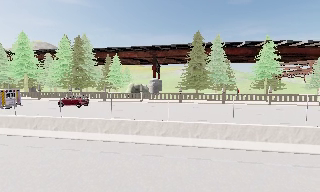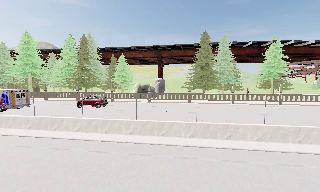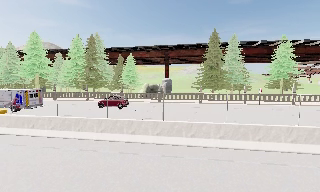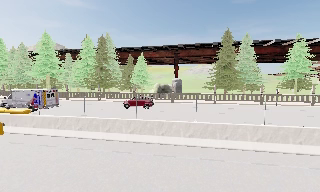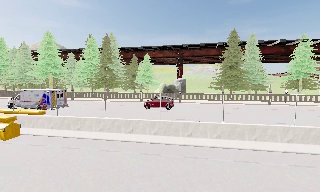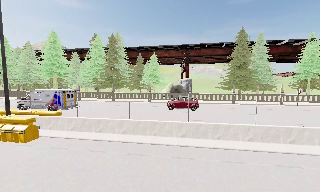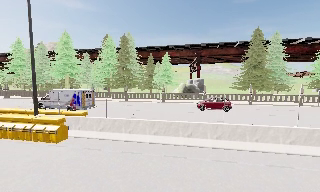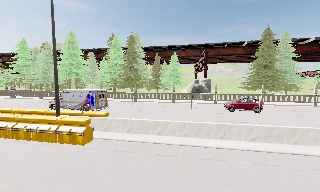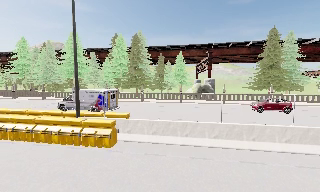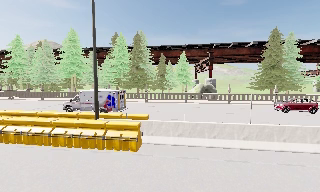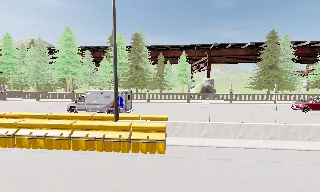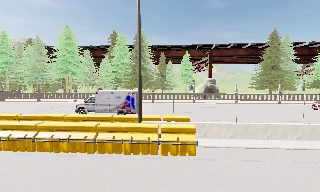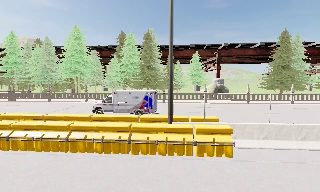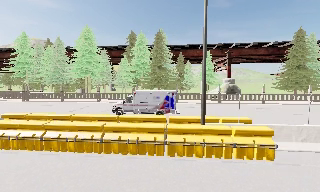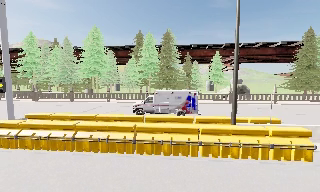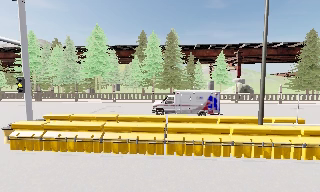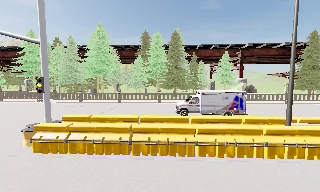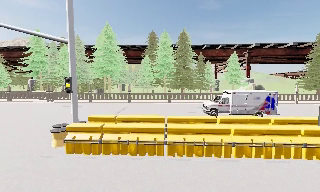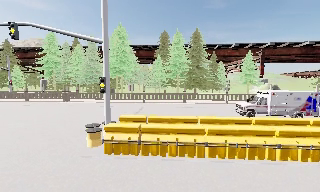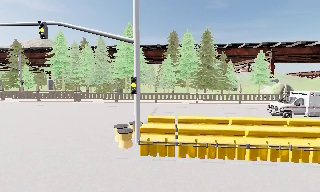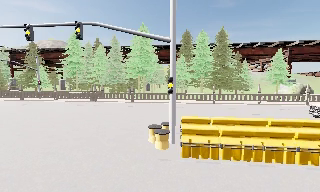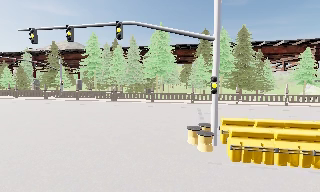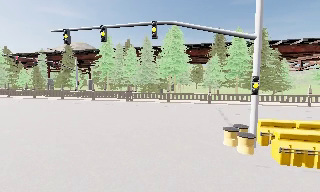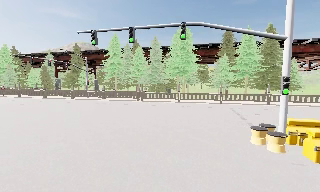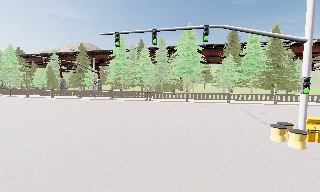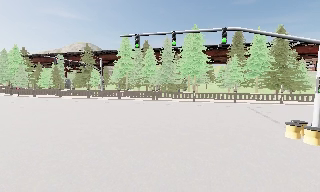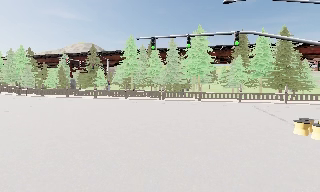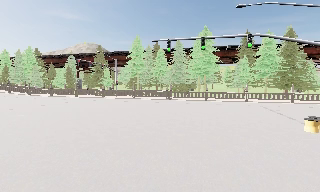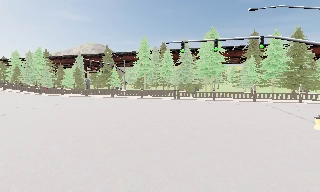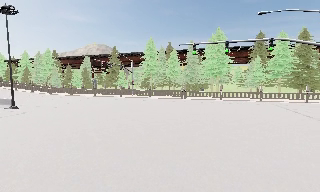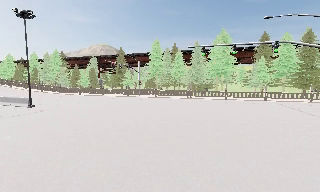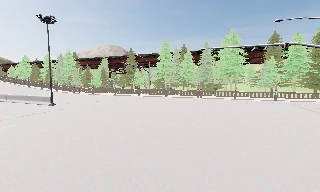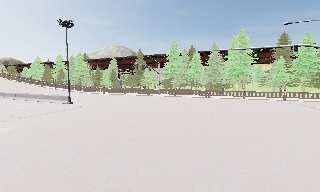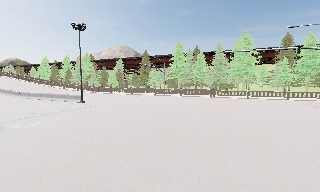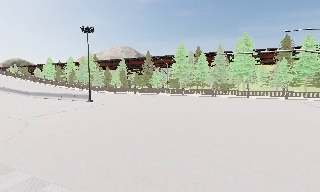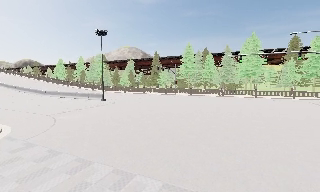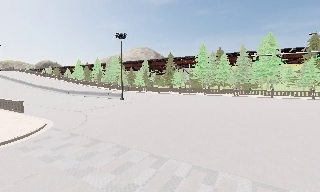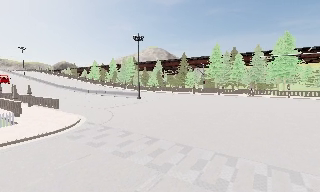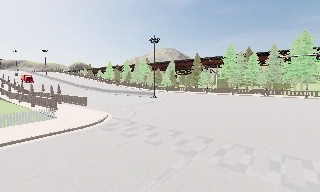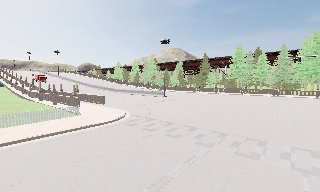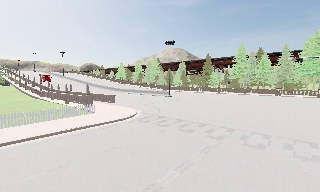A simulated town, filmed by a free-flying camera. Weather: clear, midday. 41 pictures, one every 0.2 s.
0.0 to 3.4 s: The camera travels to its left, about 25 m, so close, fixed things drift to the right.
3.4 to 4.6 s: The scene slides to the right, as the camera pans about 10 degrees to its left. It travels to its left, about 9 m, so close, fixed things drift to the right.
4.6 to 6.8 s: The camera travels to its left and backward, about 13 m, so close, fixed things drift to the right.
6.8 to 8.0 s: The scene slides to the right, as the camera pans about 15 degrees to its left. It travels backward and to its left, about 9 m, so what stands in front gets smaller.
The film runs backward here.
